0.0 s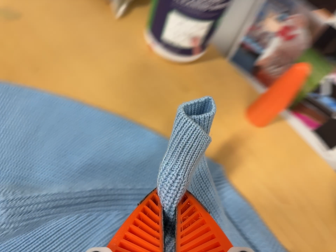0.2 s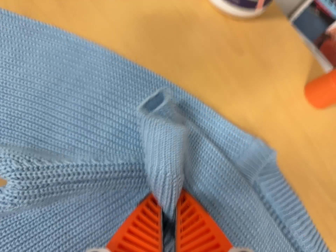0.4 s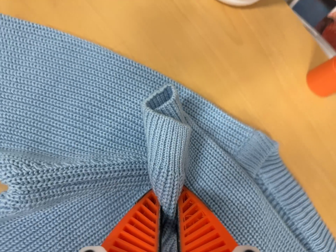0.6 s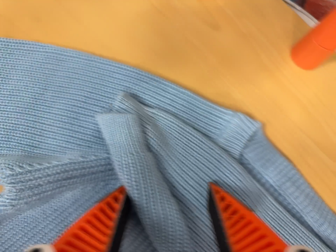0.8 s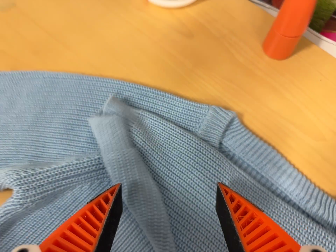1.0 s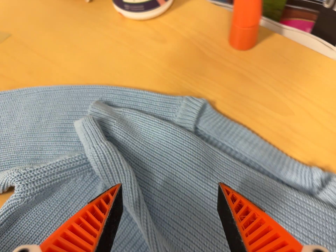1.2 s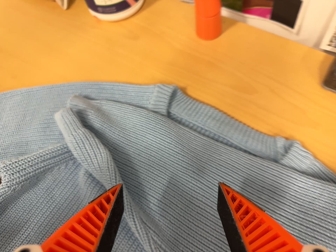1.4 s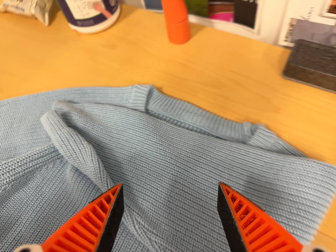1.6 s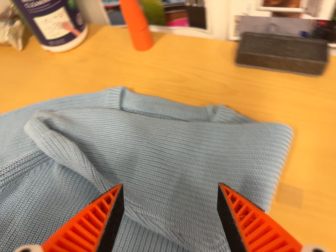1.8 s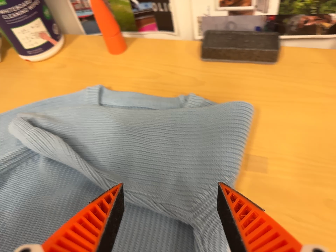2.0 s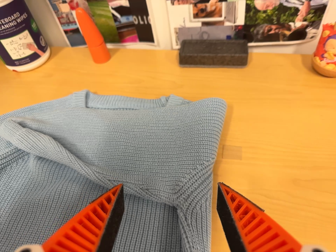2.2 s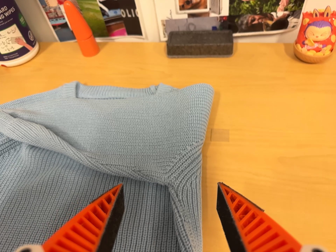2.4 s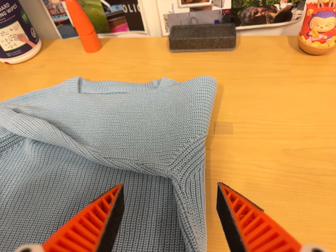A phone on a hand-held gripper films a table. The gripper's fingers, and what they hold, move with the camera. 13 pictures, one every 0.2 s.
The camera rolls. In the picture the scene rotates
counterclockwise.
0.0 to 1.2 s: The camera pans to its left by about 15 degrees. It travels to its right and toward the bottom of its view, about 16 cm. It rolls about its line of sight by about 25 degrees, and the scene rotates counterclockwise.
1.2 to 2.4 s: The camera swings to its right by about 15 degrees, and the scene slides to the left. It travels toward the bottom of its view and backward, about 22 cm. Its aim tips toward the top of its view by about 15 degrees. It rolls about its line of sight by about 20 degrees, and the scene rotates counterclockwise.
The film runs forward here.
